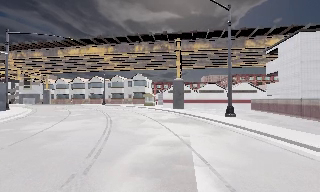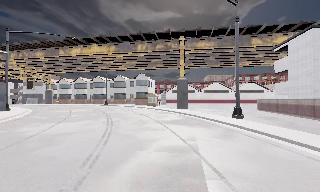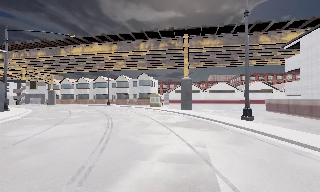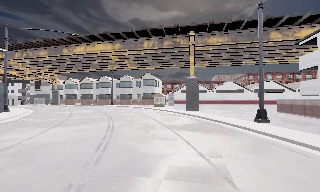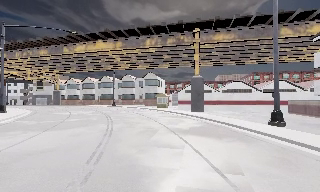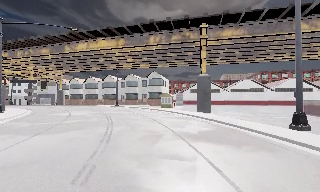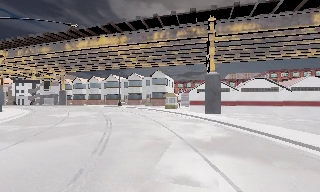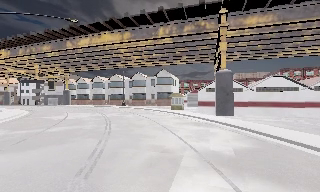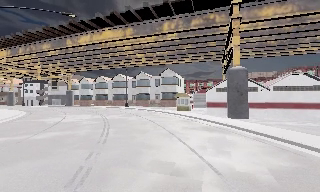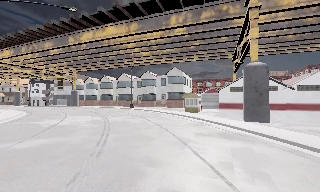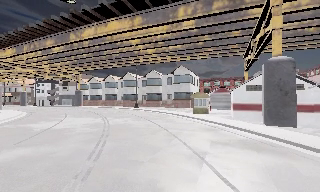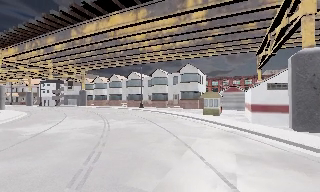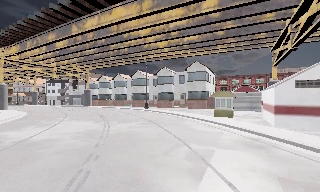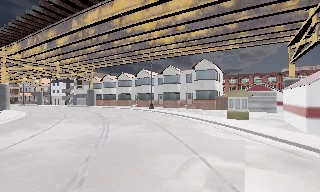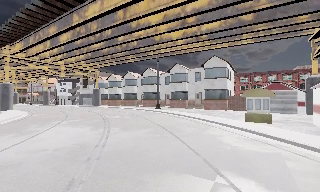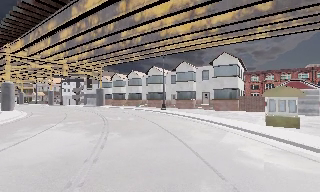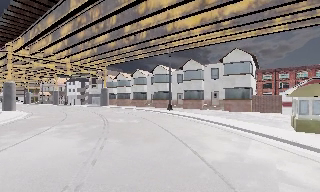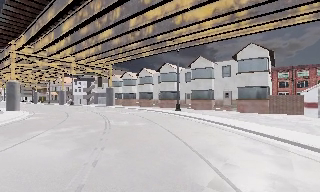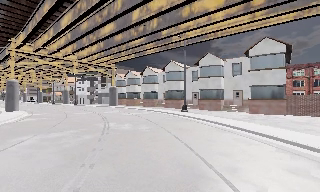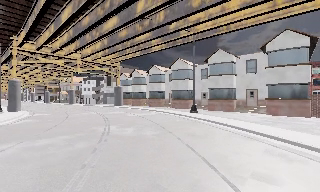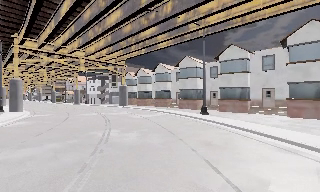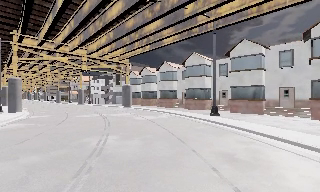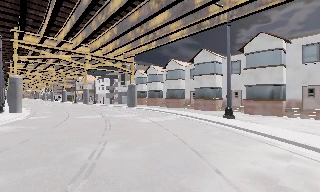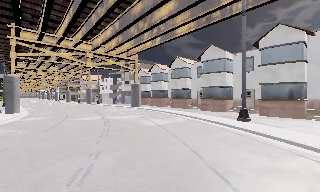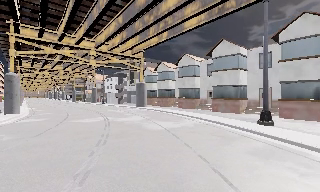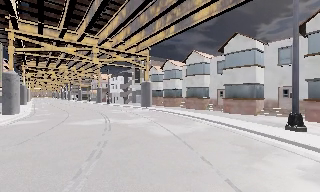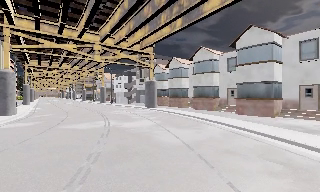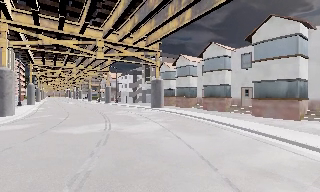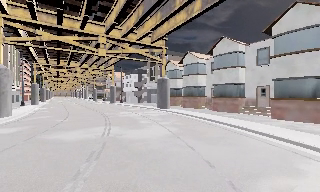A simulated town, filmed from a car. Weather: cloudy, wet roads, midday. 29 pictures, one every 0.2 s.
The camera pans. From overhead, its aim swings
counterclockwise.
The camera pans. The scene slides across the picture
to the right.
0.0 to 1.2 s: The camera travels forward, about 6 m, so what stands in front looms larger. It gains speed.
1.2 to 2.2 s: The camera travels forward, about 8 m, so what stands in front looms larger.
2.2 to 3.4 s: The camera pans to its left, which is counterclockwise from overhead, by about 10 degrees. It travels forward, about 9 m, so what stands in front looms larger.
3.4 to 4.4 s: The camera travels forward, about 8 m, so what stands in front looms larger.
4.4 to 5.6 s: The scene slides to the right, as the camera pans about 10 degrees to its left. It travels forward, about 10 m, so what stands in front looms larger.
The film runs forward here.
